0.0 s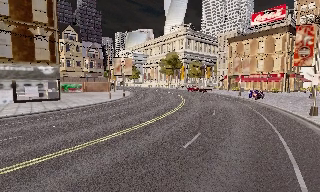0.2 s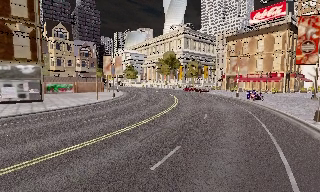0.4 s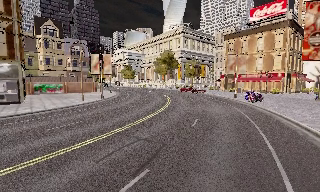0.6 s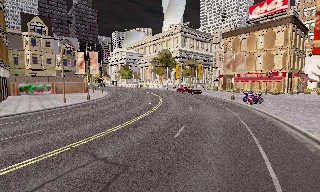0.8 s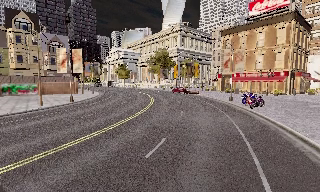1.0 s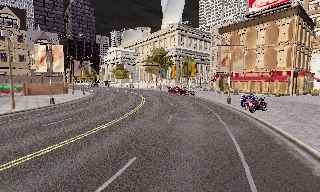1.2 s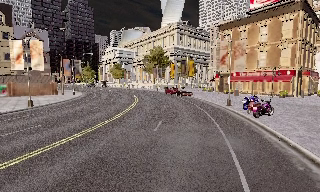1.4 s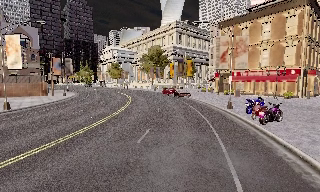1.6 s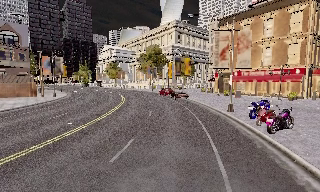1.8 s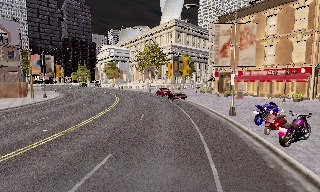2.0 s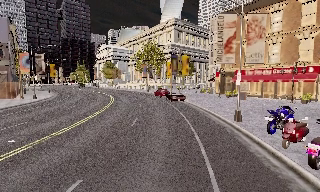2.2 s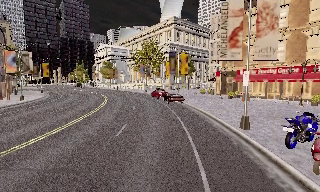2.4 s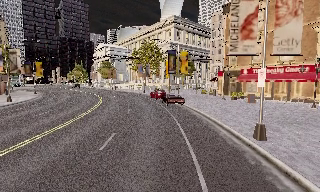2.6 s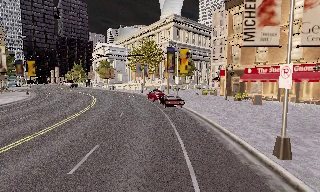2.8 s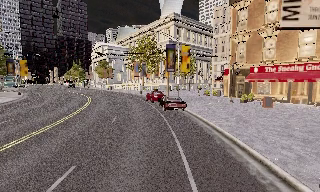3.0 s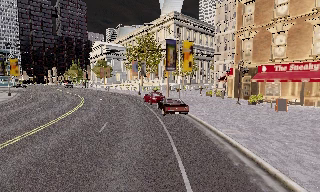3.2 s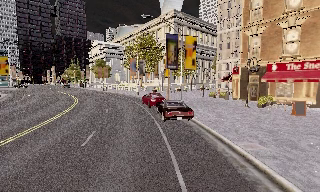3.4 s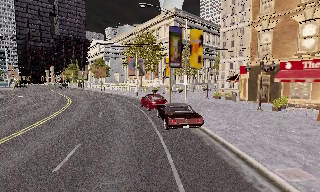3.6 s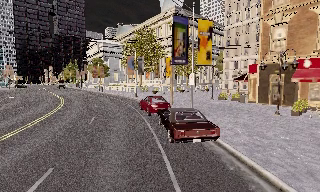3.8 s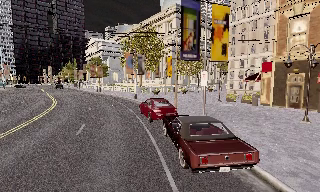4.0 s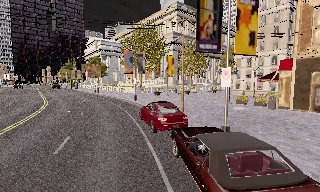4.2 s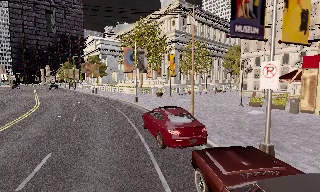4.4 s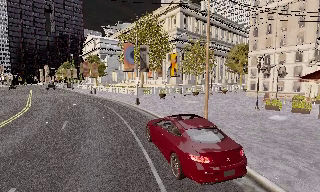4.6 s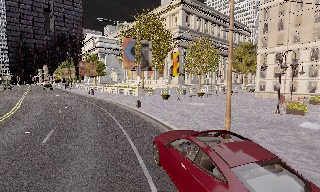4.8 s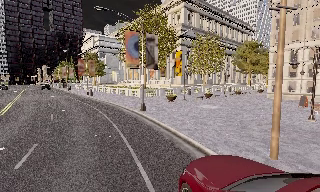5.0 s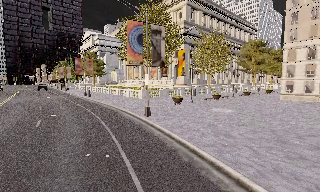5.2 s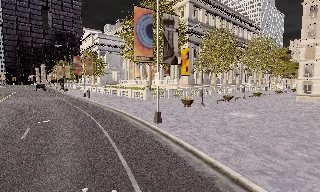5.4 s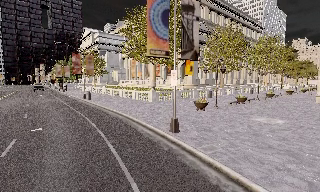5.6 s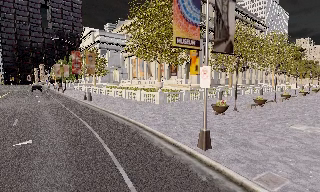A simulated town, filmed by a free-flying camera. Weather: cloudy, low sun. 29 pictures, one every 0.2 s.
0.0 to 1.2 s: The camera travels forward and to its right, about 13 m, so what stands in front looms larger.
1.2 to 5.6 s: The camera travels forward, about 40 m, so what stands in front looms larger.
The film runs forward here.
